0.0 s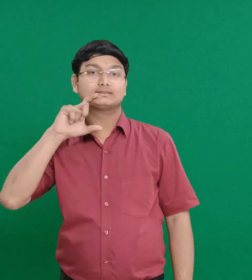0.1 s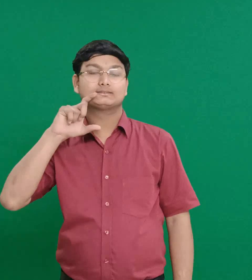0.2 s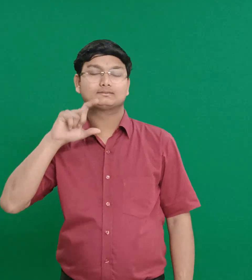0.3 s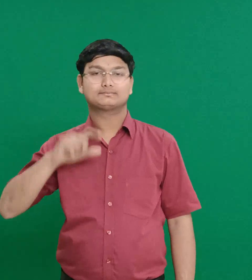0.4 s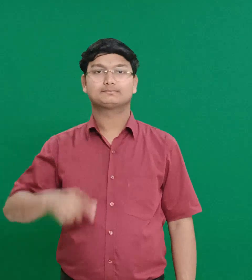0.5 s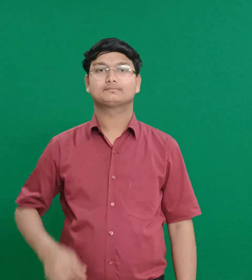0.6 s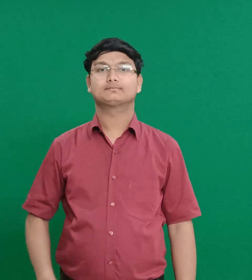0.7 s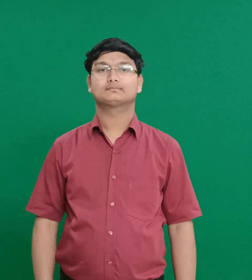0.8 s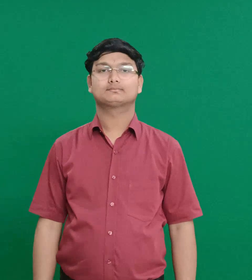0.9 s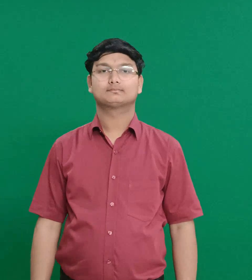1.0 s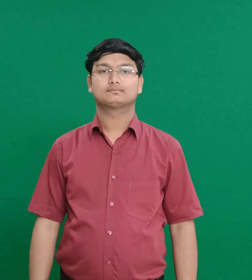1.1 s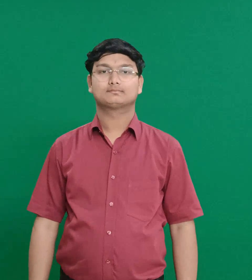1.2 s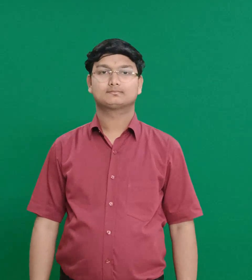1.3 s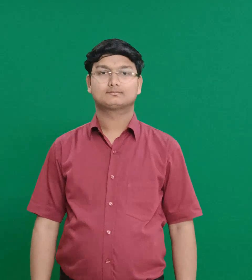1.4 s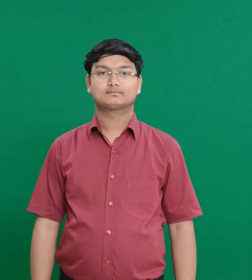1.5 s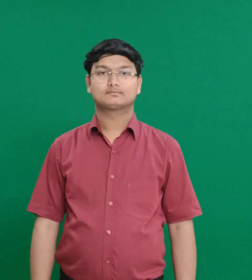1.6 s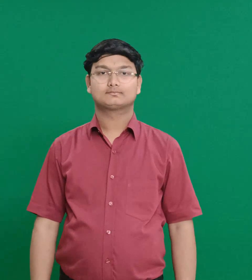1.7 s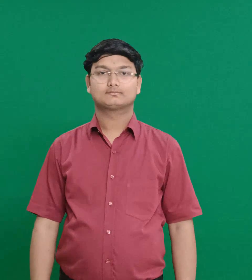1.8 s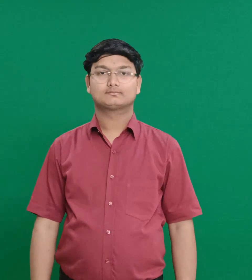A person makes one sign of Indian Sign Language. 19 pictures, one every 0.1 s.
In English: caleb
